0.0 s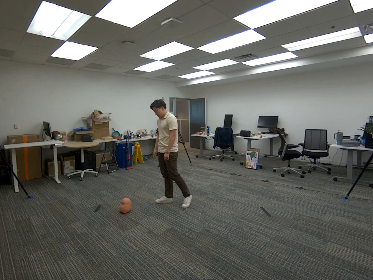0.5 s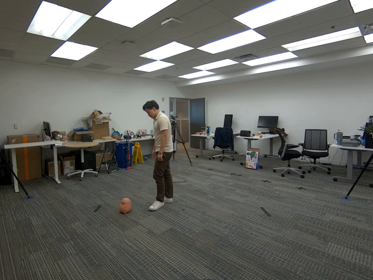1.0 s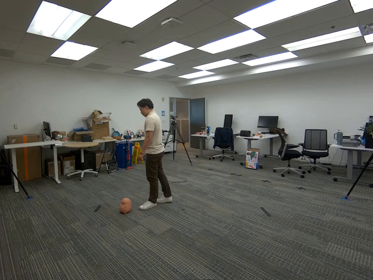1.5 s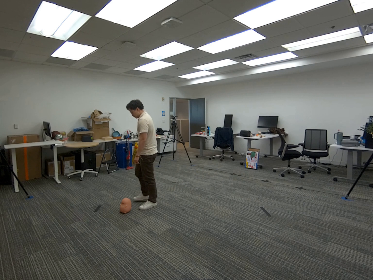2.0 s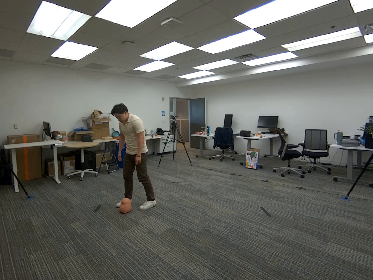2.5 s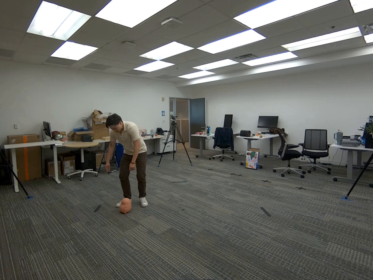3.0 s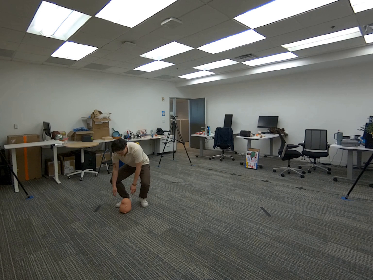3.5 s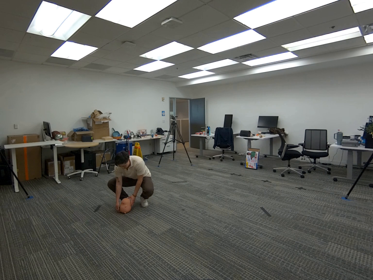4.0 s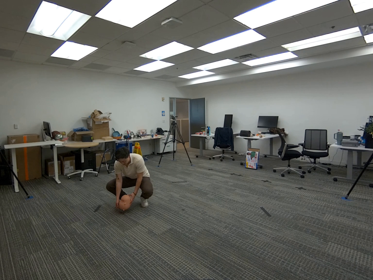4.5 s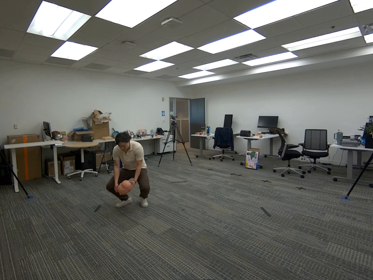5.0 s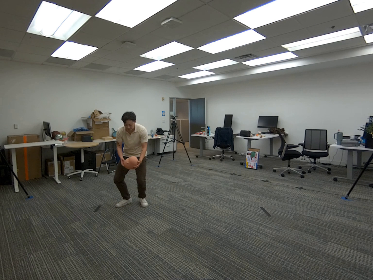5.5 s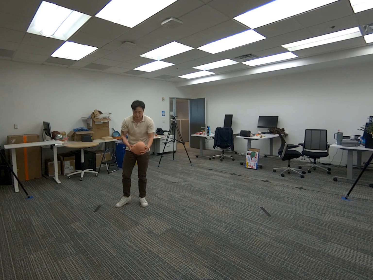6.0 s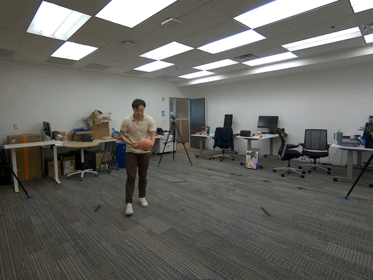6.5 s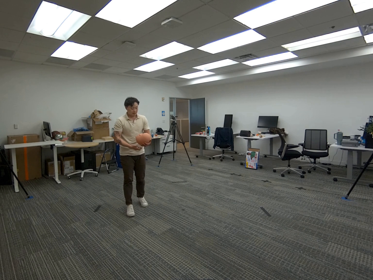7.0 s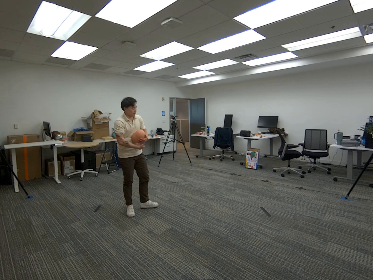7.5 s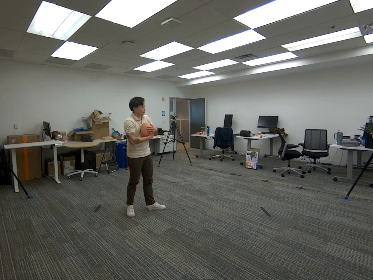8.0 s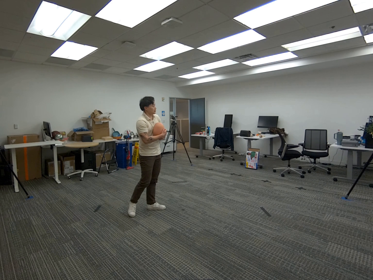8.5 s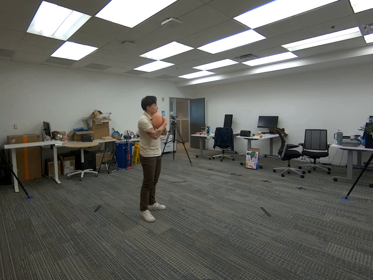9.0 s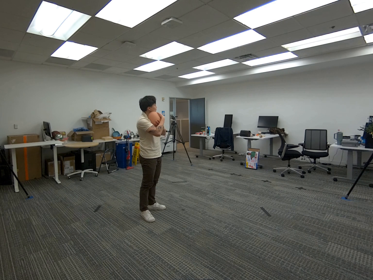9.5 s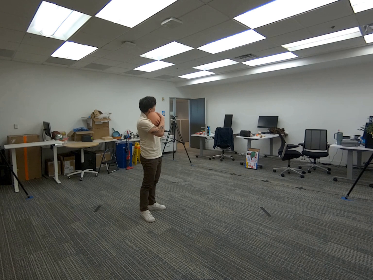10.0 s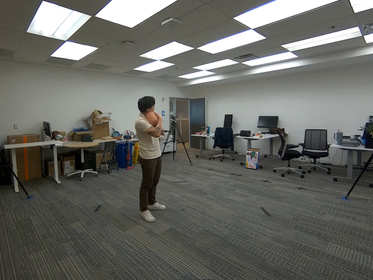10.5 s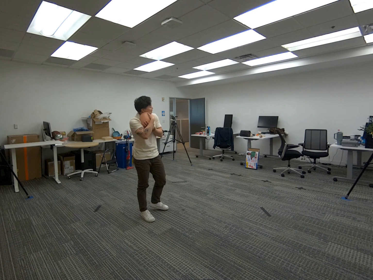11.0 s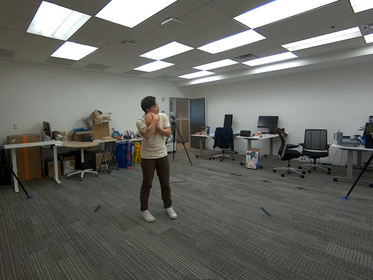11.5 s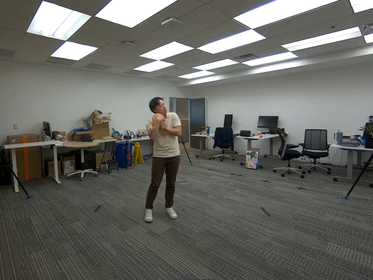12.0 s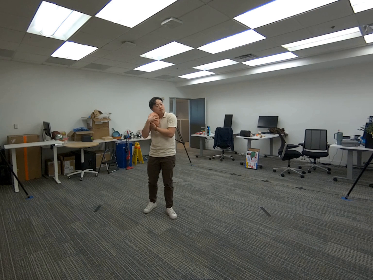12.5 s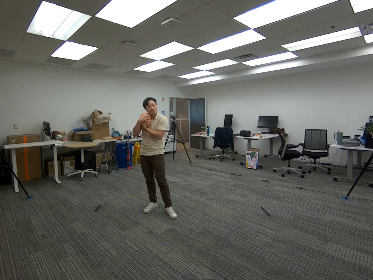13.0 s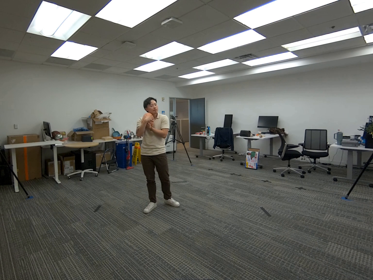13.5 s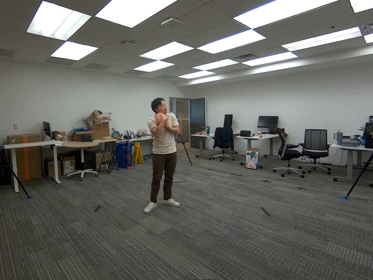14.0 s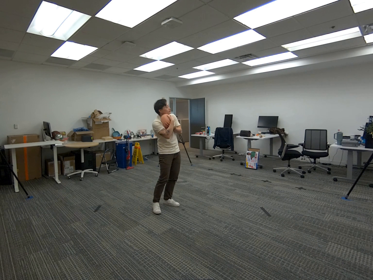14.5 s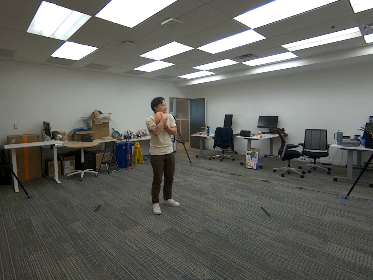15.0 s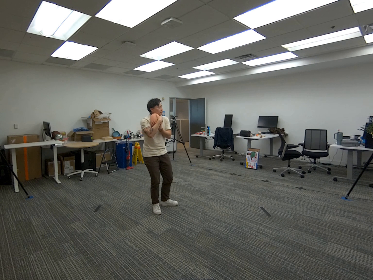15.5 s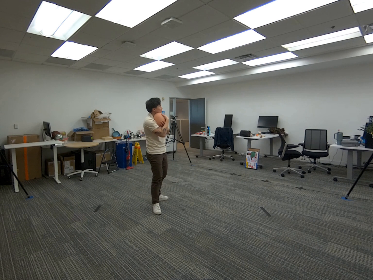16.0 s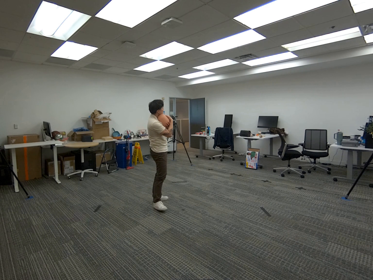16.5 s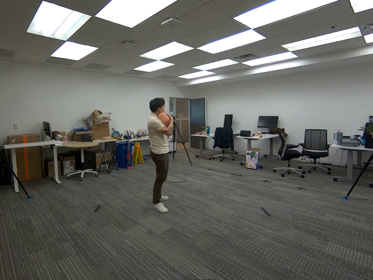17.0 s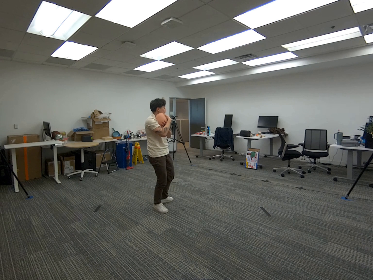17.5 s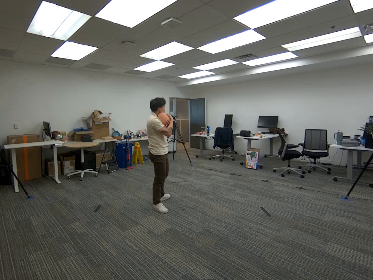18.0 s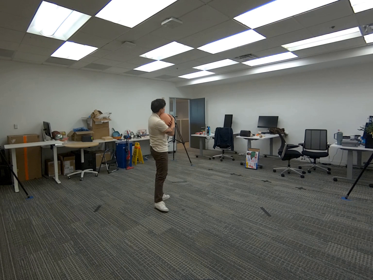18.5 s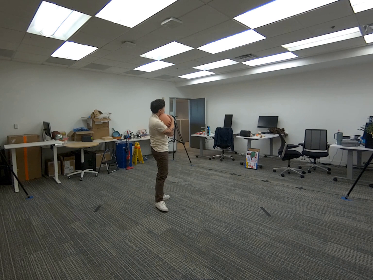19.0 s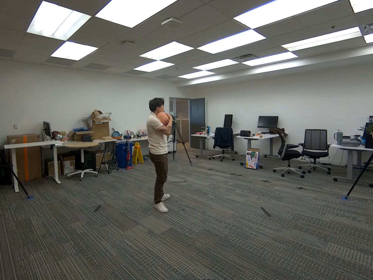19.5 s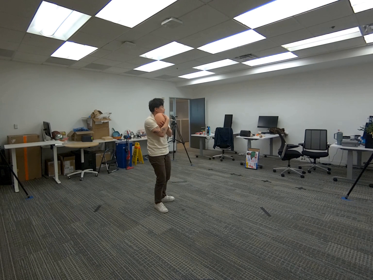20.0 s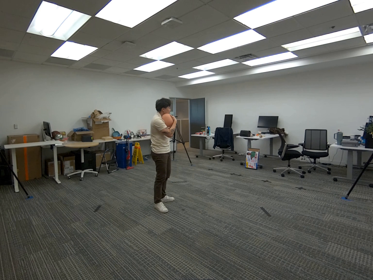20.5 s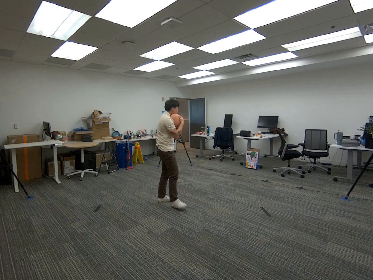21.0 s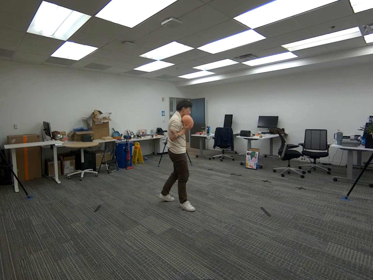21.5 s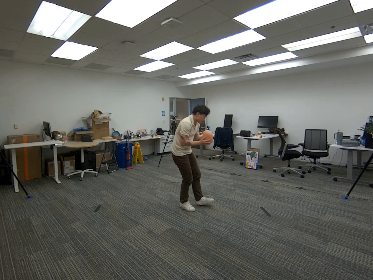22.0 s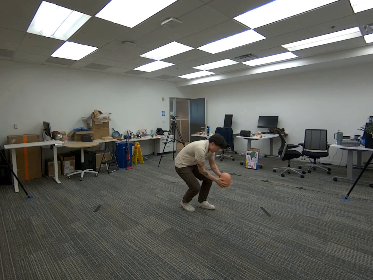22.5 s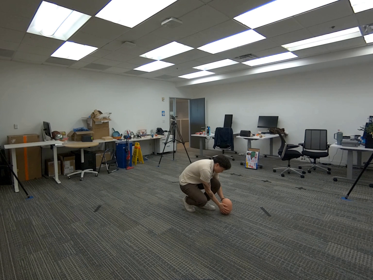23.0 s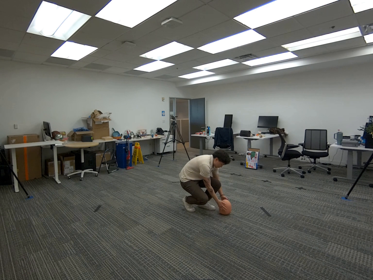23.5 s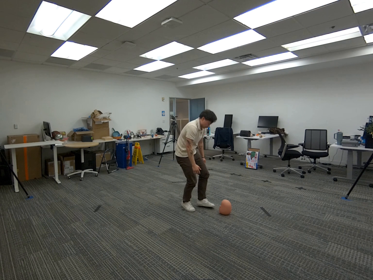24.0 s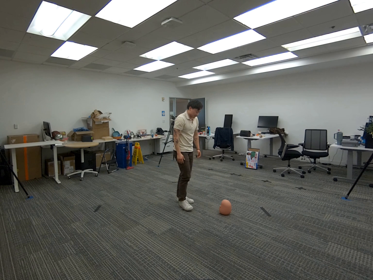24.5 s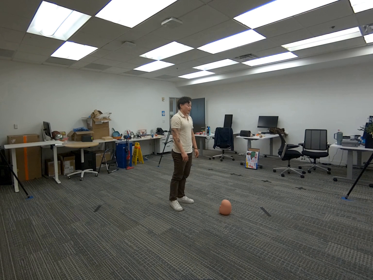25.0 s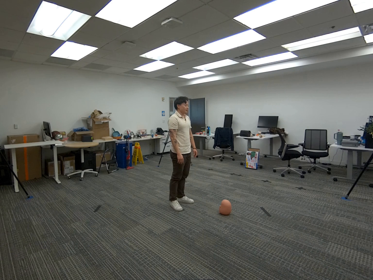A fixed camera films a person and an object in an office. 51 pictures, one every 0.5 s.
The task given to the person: Walk over to the potato and pick it up from the floor. Hug the potato light and place it back on the floor.
